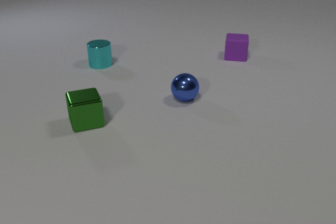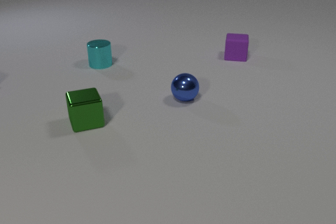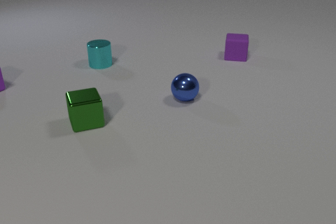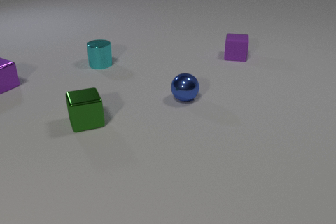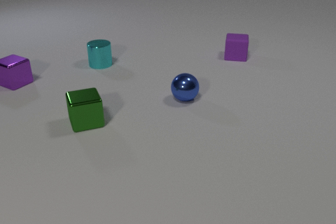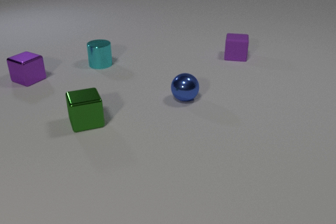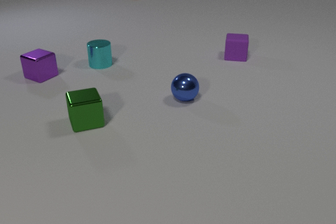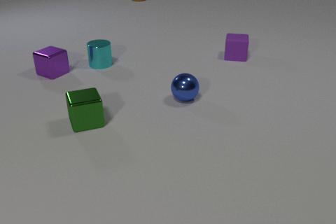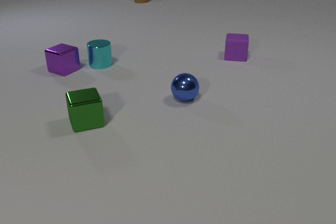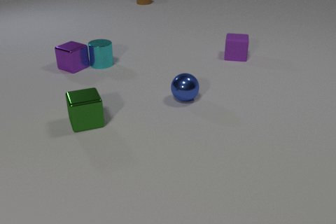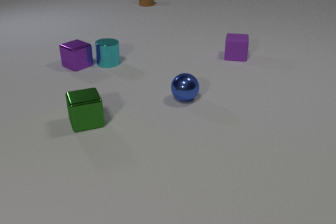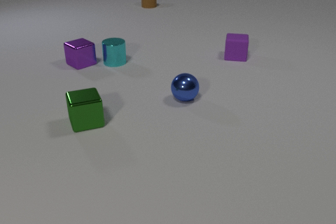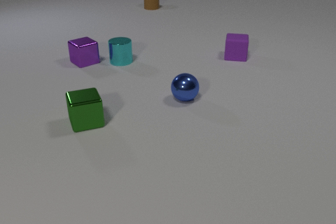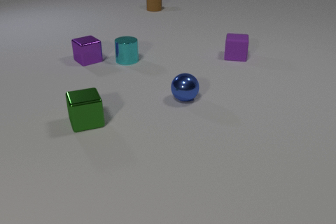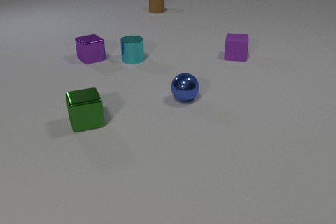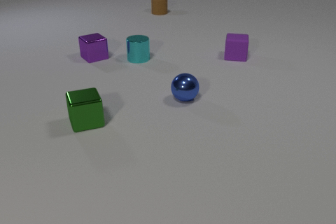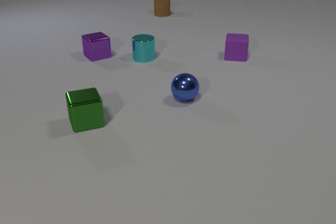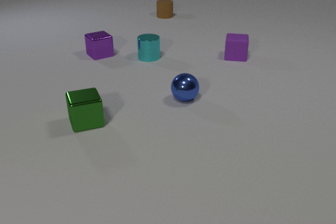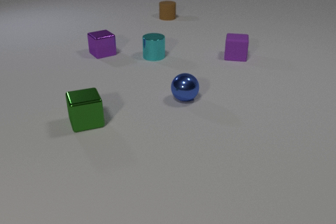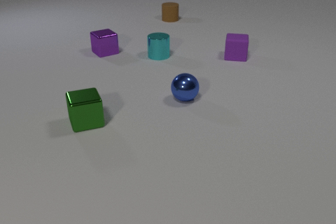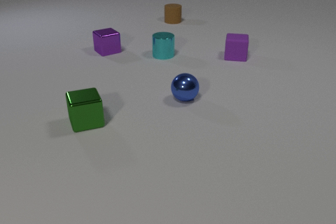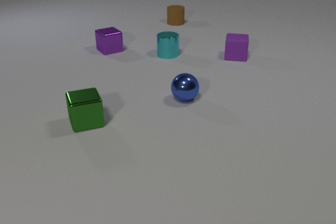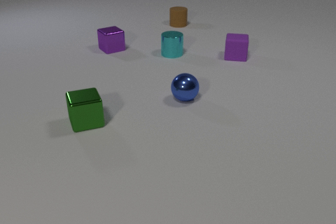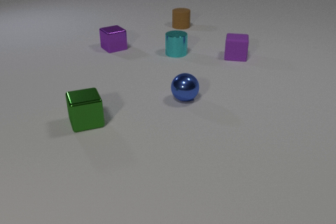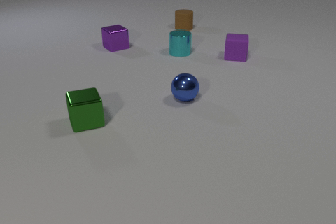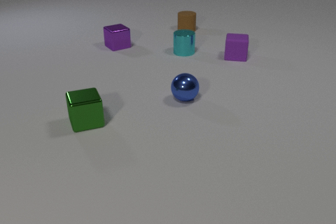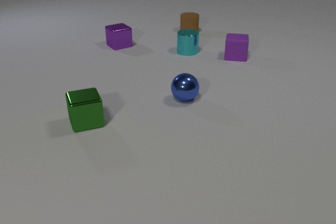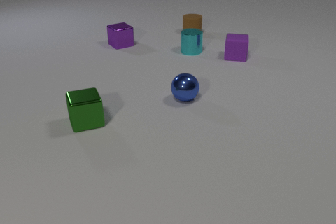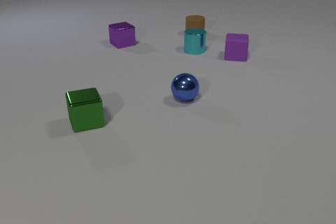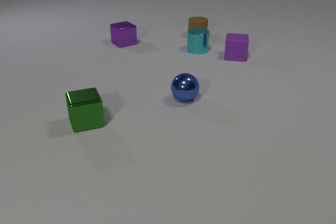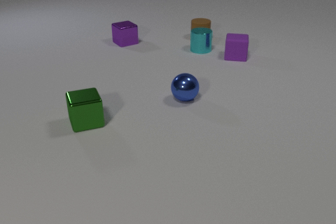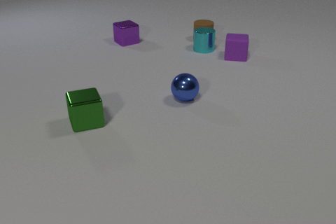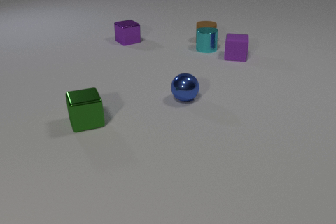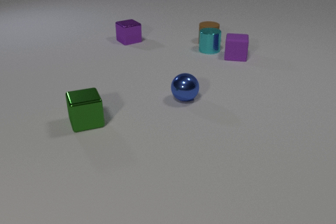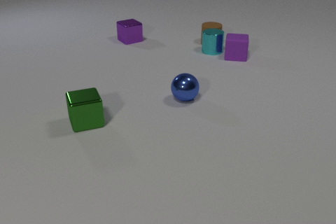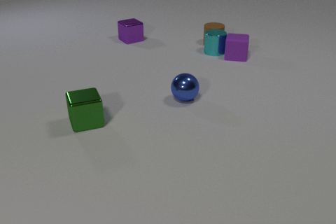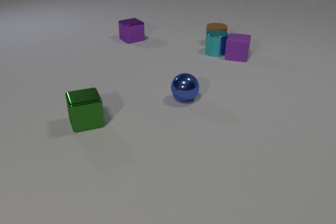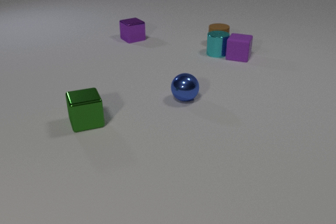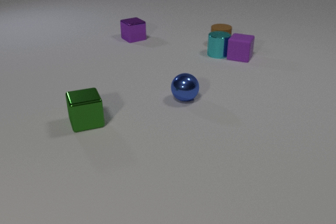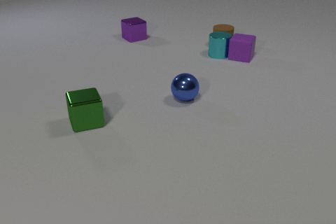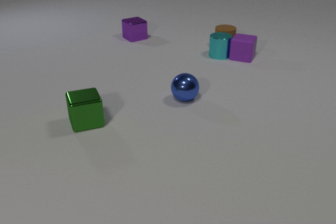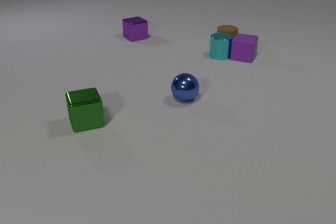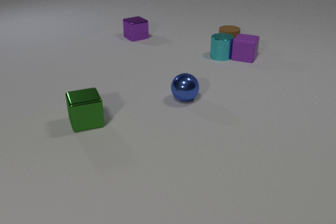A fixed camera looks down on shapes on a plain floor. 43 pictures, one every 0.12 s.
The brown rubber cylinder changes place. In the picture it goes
toward the camera.
The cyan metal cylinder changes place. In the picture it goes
to the right.
0.00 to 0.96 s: The purple metal cube comes in at the left edge, slides to the right. The brown rubber cylinder comes in at the top edge, slides toward the camera.
0.96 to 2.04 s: The purple metal cube slides to the right and away from the camera, spins clockwise seen from above by about 30 degrees, its near face sliding to the left. The cyan metal cylinder slides to the right. The brown rubber cylinder slides toward the camera and to the right. The purple metal cube and the cyan metal cylinder collide.
2.04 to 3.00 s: The purple metal cube slides away from the camera and to the right. The cyan metal cylinder slides to the right. The brown rubber cylinder slides toward the camera and to the right.
3.00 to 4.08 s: The purple metal cube slides away from the camera and to the right. The cyan metal cylinder slides to the right. The brown rubber cylinder slides toward the camera and to the right. The cyan metal cylinder and the brown rubber cylinder collide.
4.08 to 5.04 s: The purple metal cube slides away from the camera and to the right. The cyan metal cylinder slides toward the camera and to the right. The brown rubber cylinder slides to the right and toward the camera. The purple rubber cube slides to the right. The cyan metal cylinder and the purple rubber cube collide.
How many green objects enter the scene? 0.
Are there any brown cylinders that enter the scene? yes.
What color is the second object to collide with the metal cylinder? brown.
